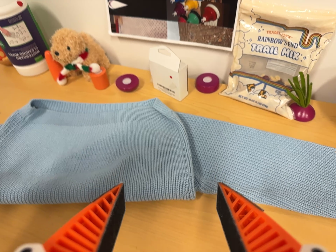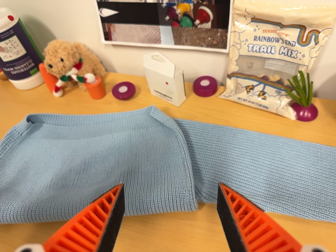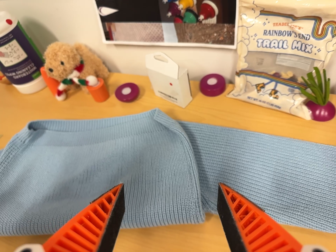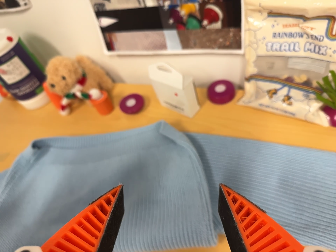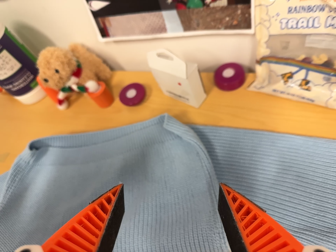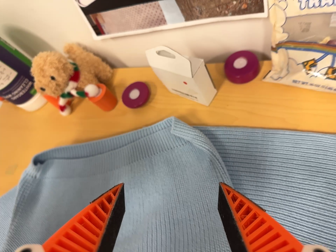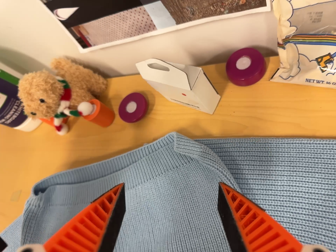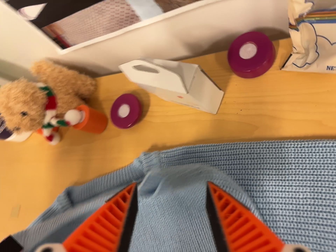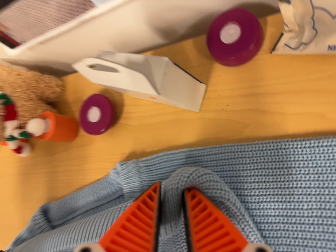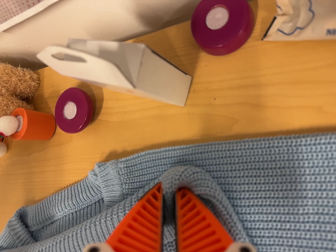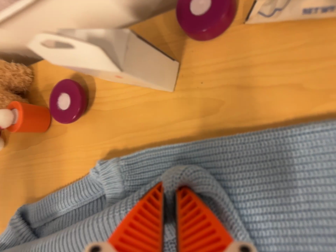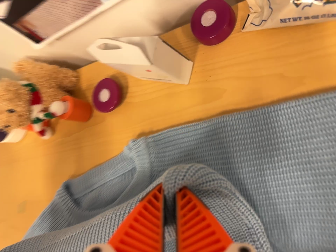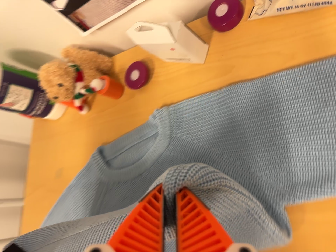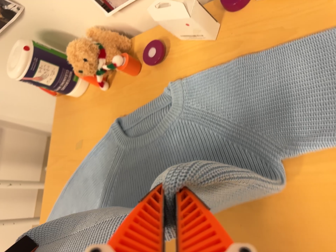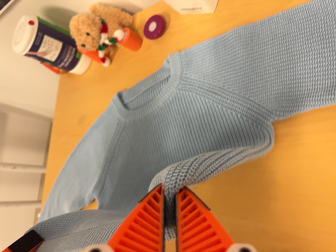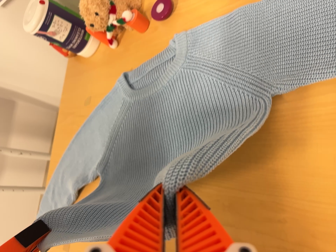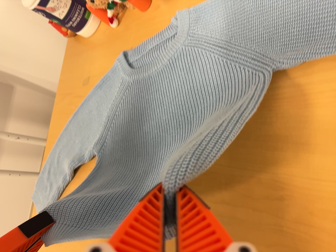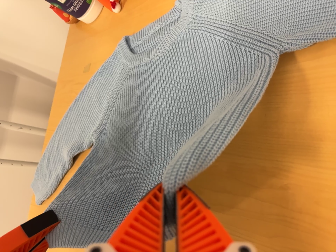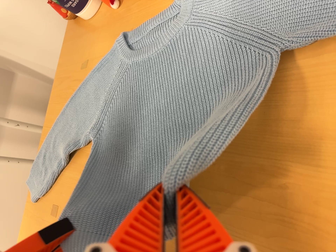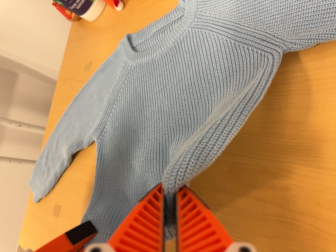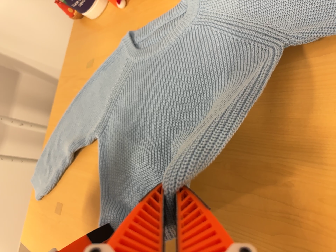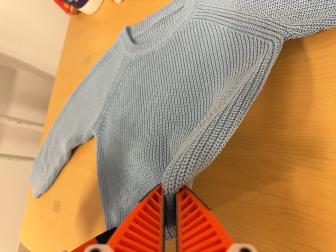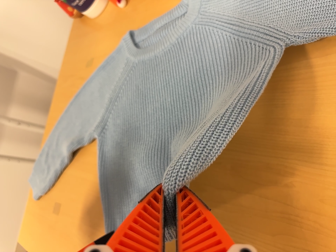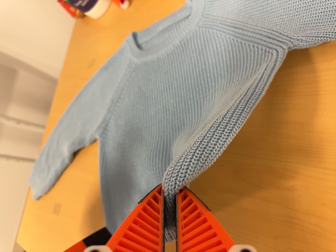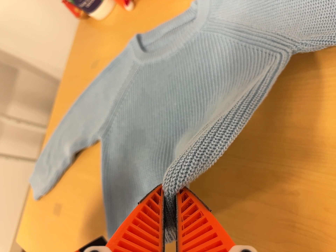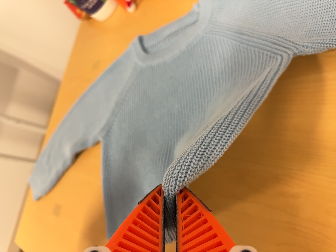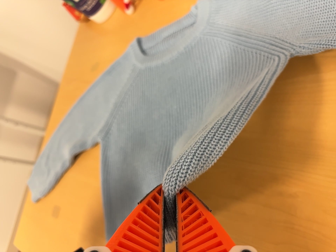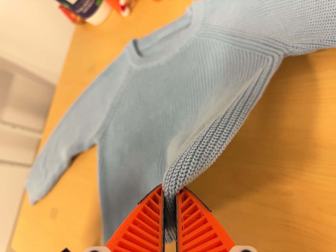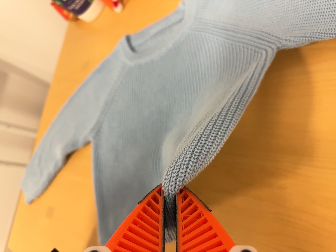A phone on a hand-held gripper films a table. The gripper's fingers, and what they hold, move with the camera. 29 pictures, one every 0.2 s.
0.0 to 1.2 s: The camera pans to its left by about 15 degrees. It travels toward the top of its view and forward, about 22 cm. Its aim tips toward the bottom of its view by about 15 degrees. It rolls about its line of sight by about 20 degrees, and the scene rotates counterclockwise.
1.2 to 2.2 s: The camera travels forward and to its right, about 7 cm, so what stands in front looms larger. It rolls about its line of sight by about 15 degrees, and the scene rotates counterclockwise.
2.2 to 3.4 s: The camera travels toward the bottom of its view and backward, about 26 cm, so close, fixed things drift upward. It rolls about its line of sight by about 10 degrees, and the scene rotates clockwise.
3.4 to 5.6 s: The camera shifts only a little, or ends up much as it began.
The film runs backward here.
